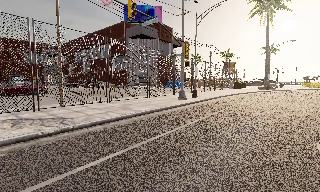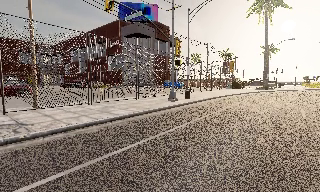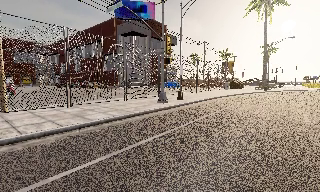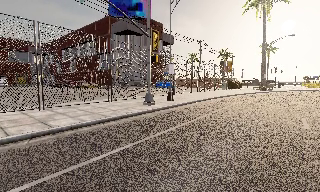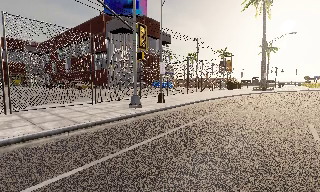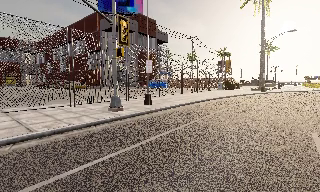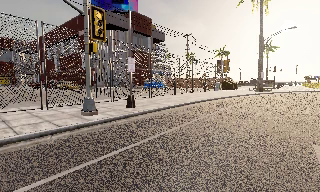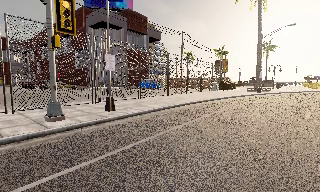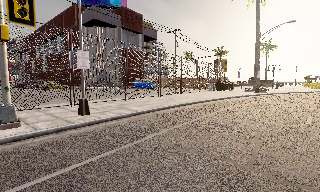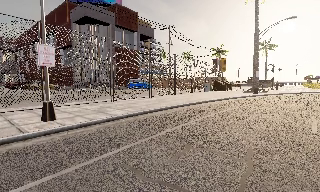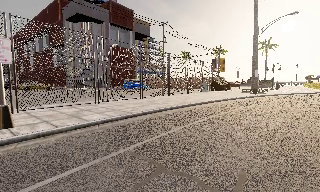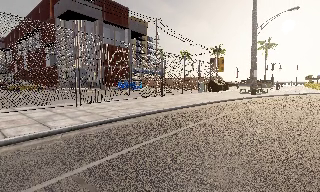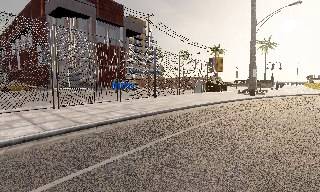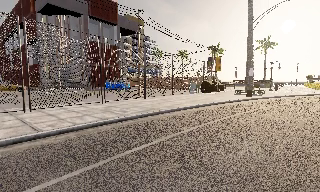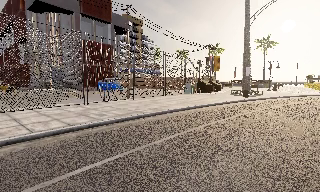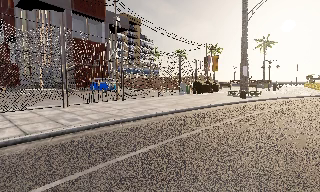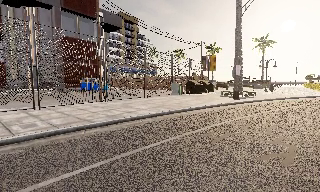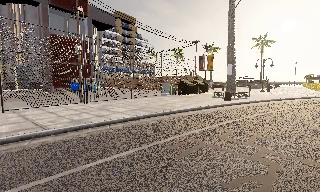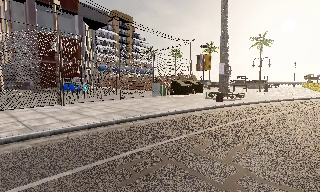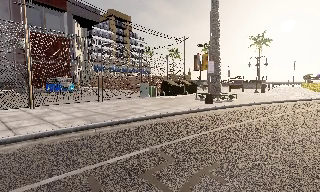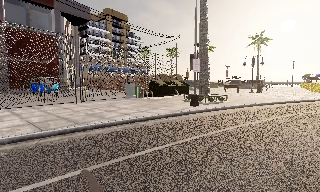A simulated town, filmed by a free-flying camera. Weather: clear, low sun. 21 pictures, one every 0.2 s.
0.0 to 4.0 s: The camera travels forward and to its right, about 25 m, so what stands in front looms larger.
The film runs backward here.
